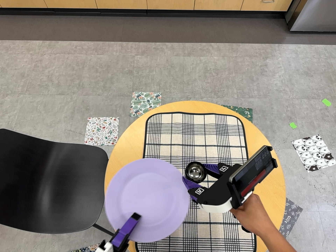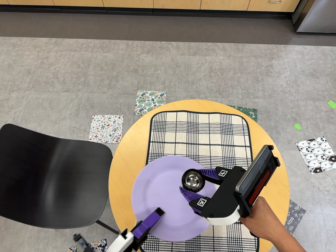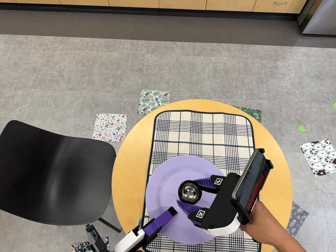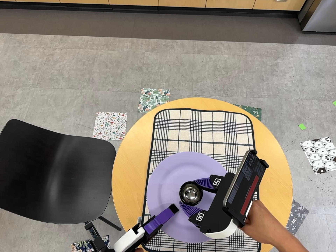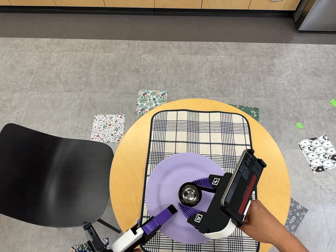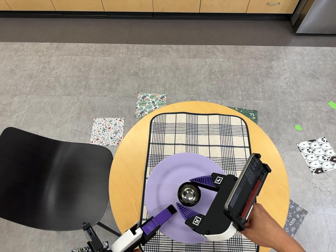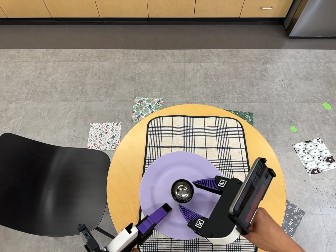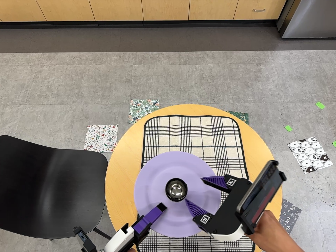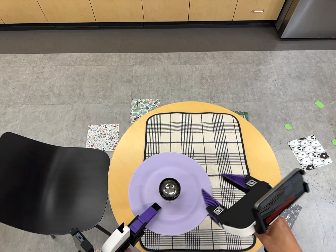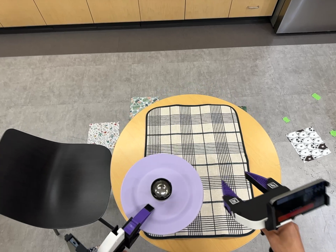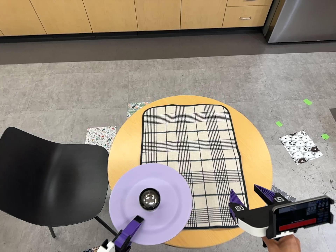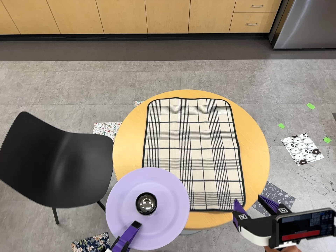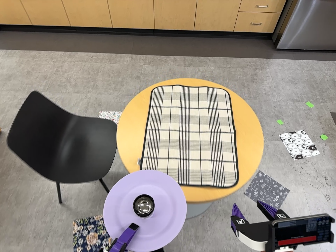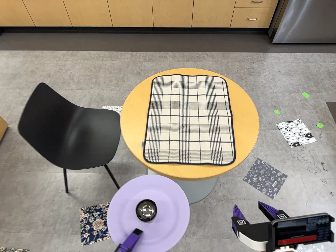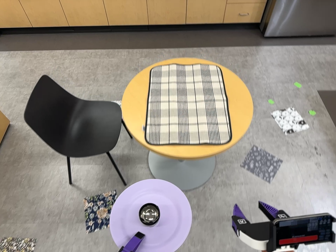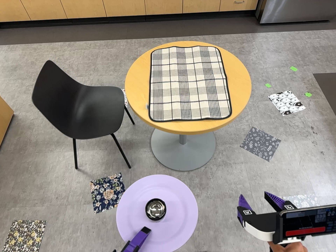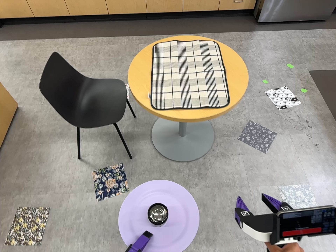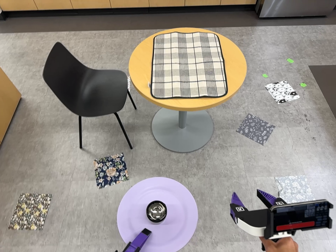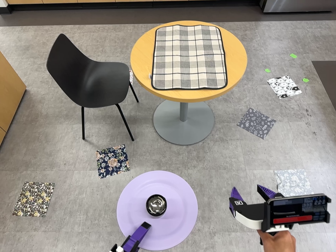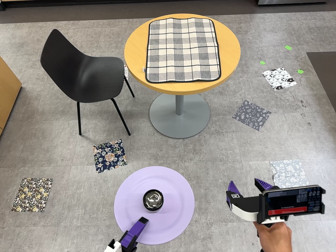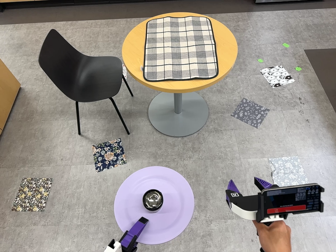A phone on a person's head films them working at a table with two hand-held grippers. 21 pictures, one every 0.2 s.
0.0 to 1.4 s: The camera shifts only a little, or ends up much as it began.
1.4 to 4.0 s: The camera travels toward the bottom of its view and backward, about 100 cm, so close, fixed things drift upward.
The film runs backward here.
